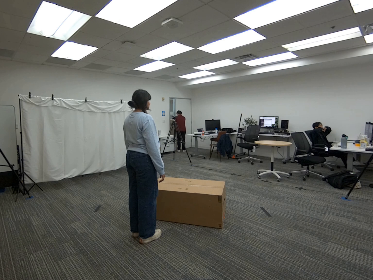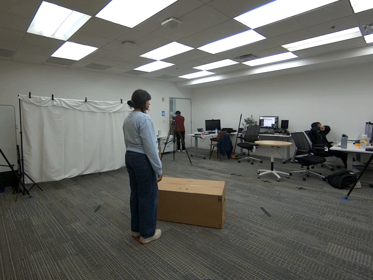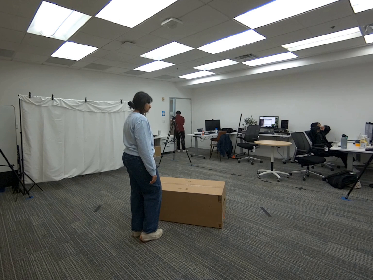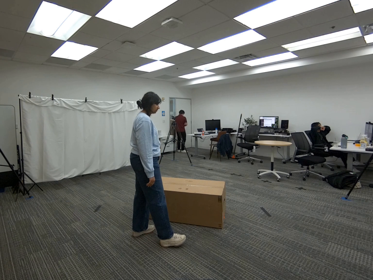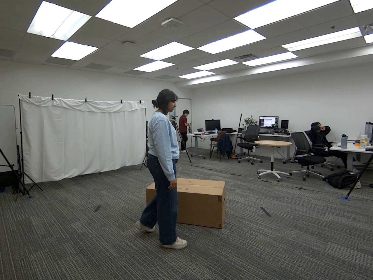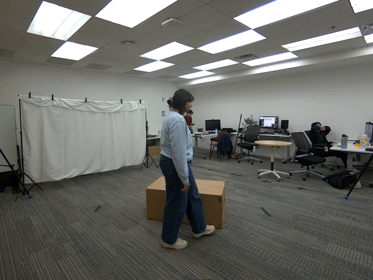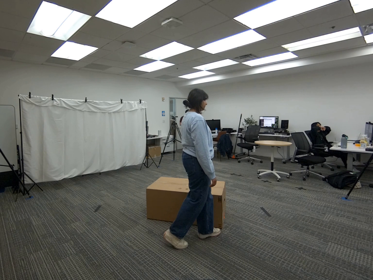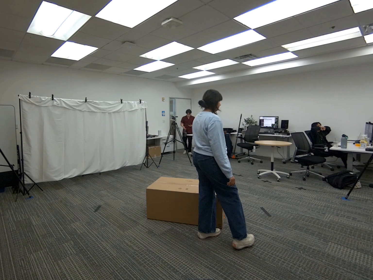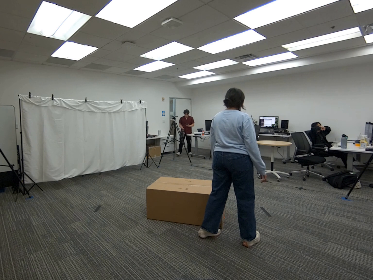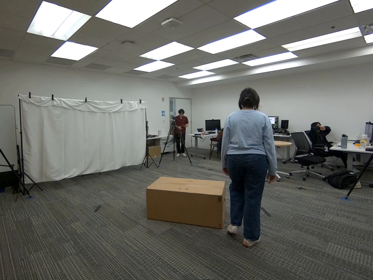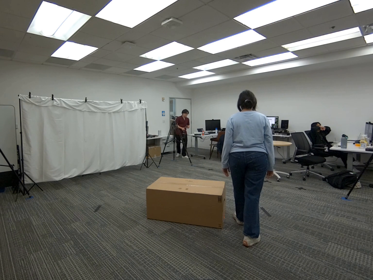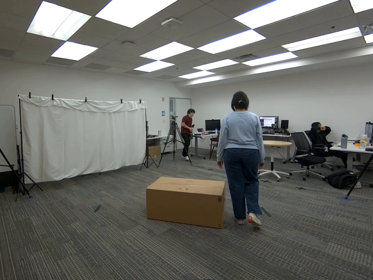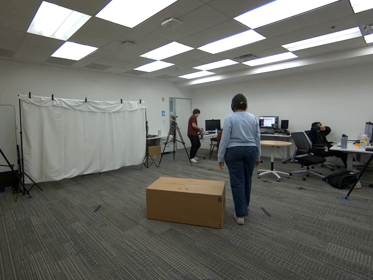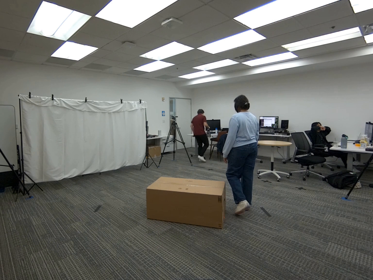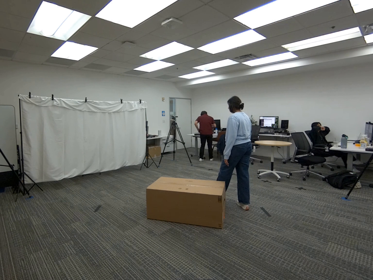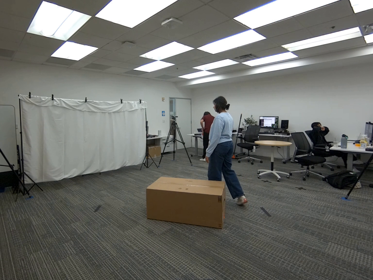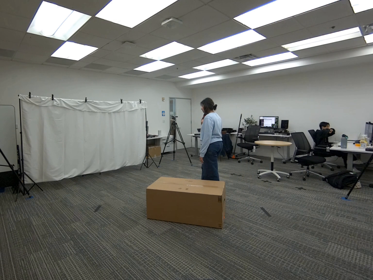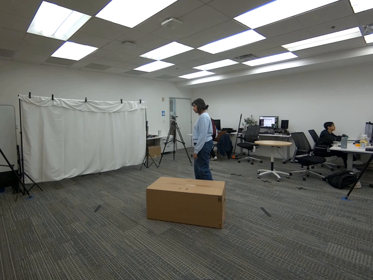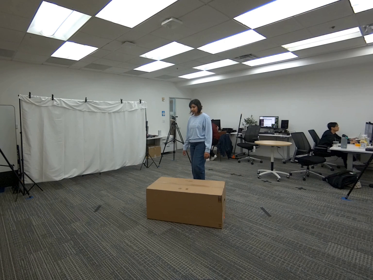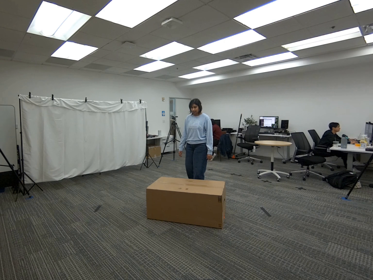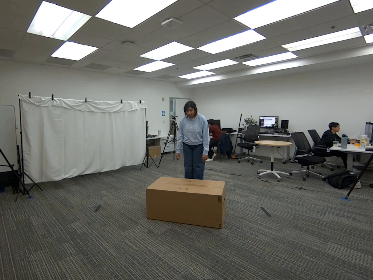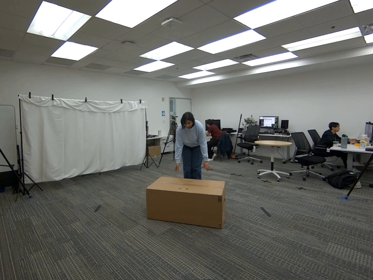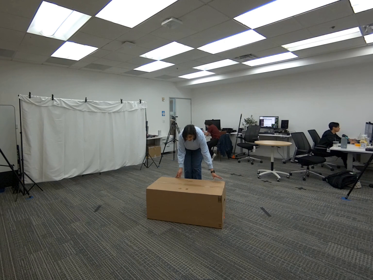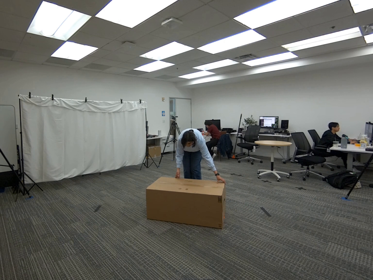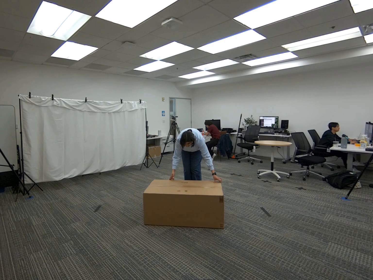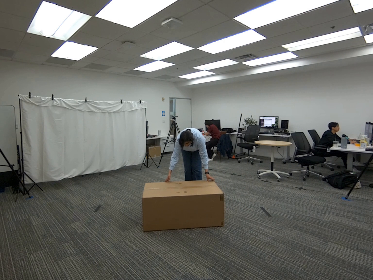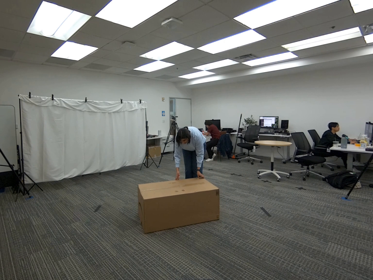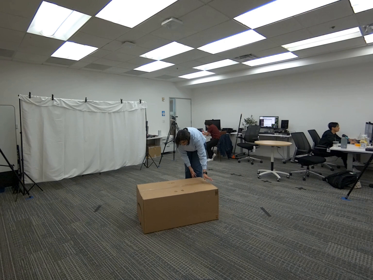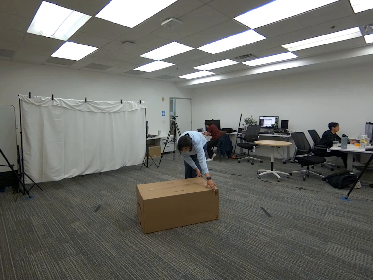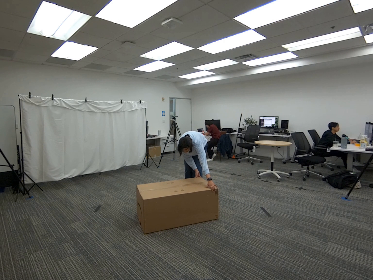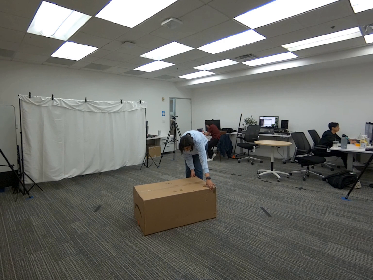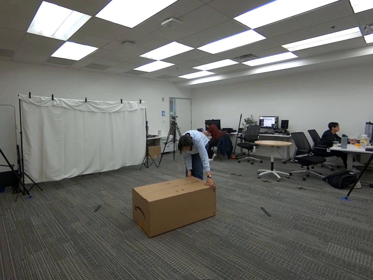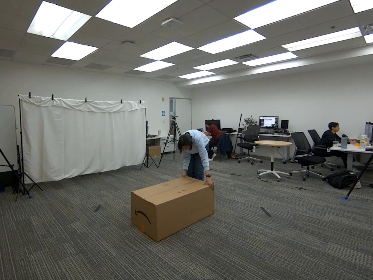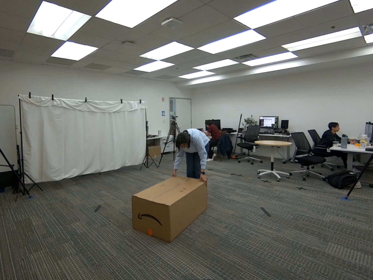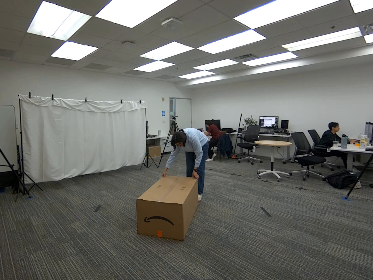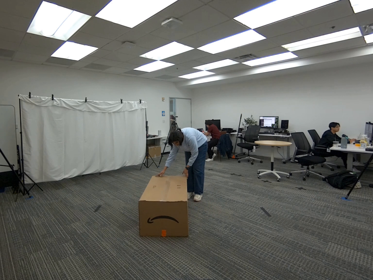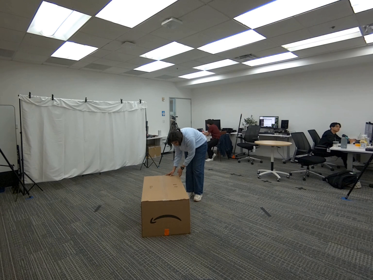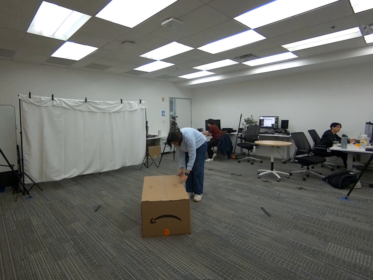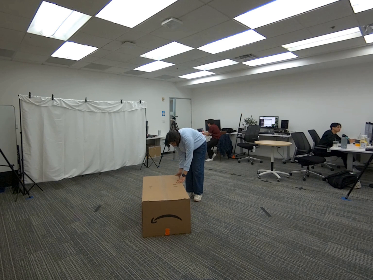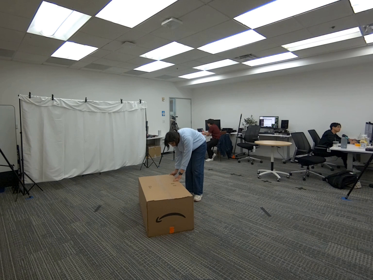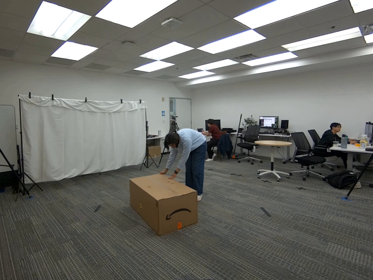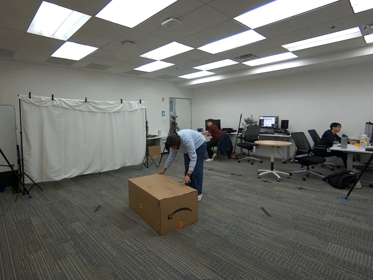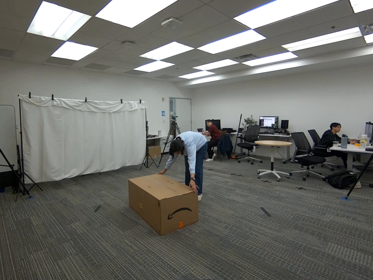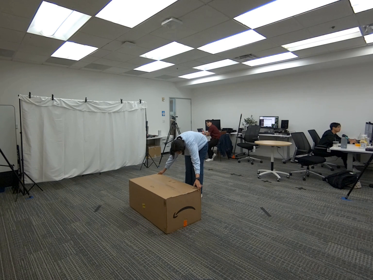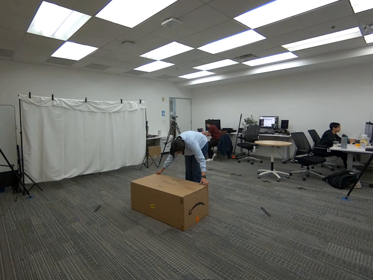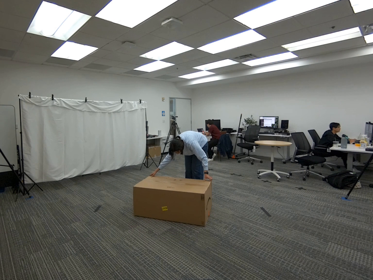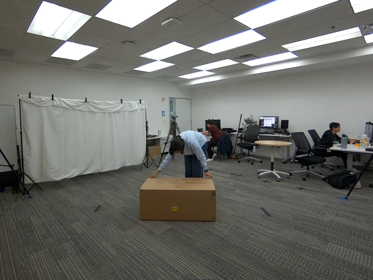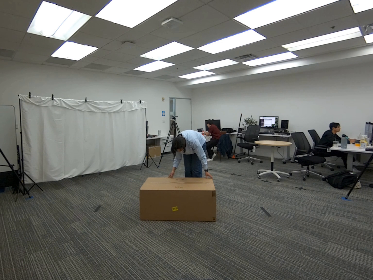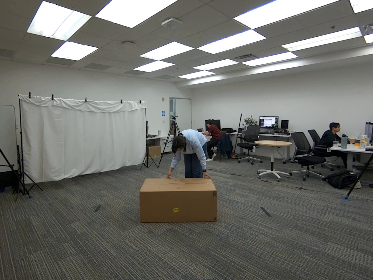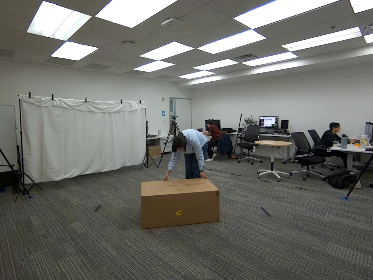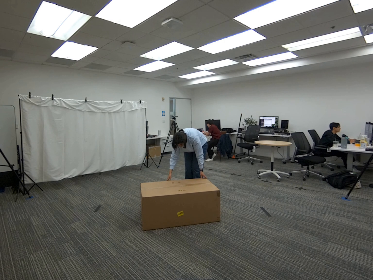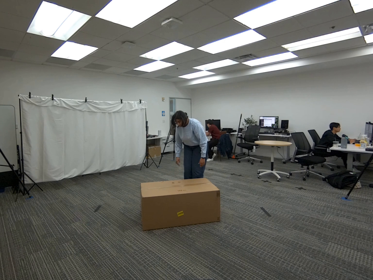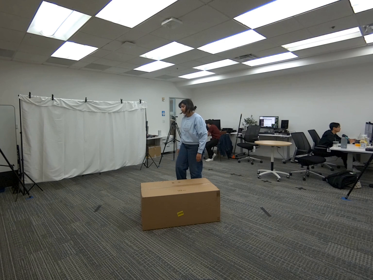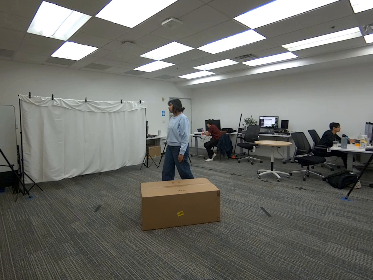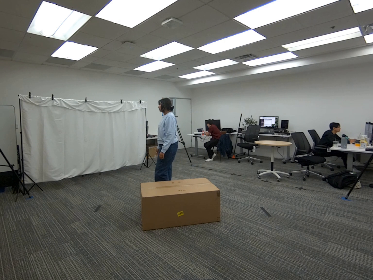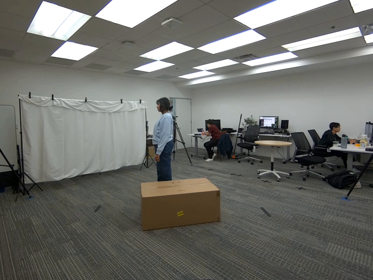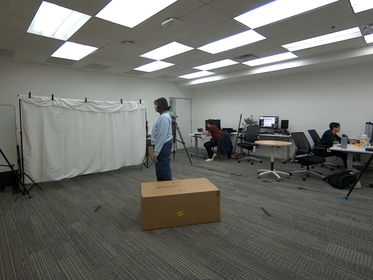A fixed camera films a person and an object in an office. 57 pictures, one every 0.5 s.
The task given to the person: Walk to the giant cardboard box and place both hands on it. Keeping the box on the ground, rotate it in place without lifting it. Continue rotating the box until you are finished.
